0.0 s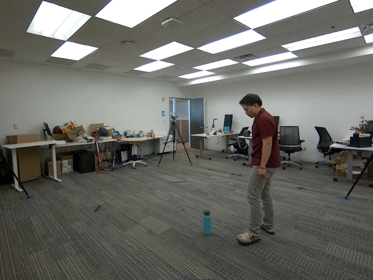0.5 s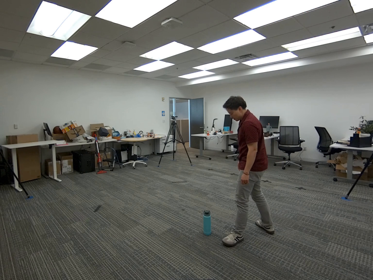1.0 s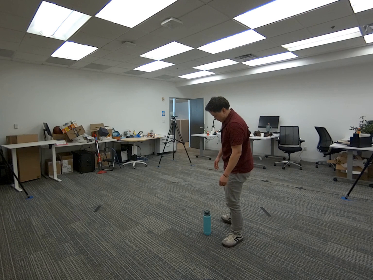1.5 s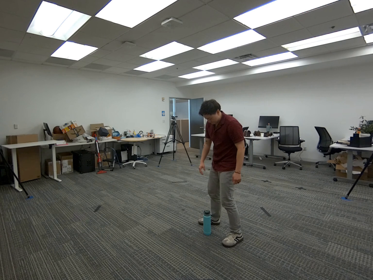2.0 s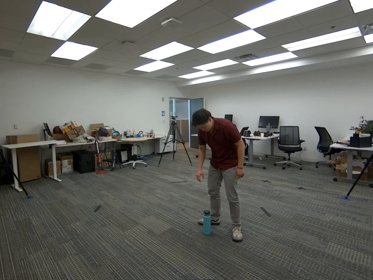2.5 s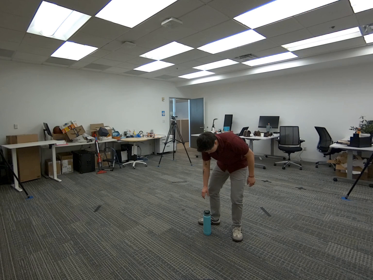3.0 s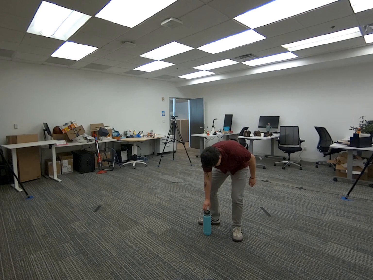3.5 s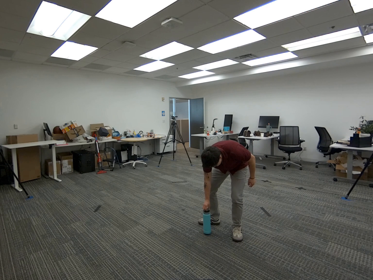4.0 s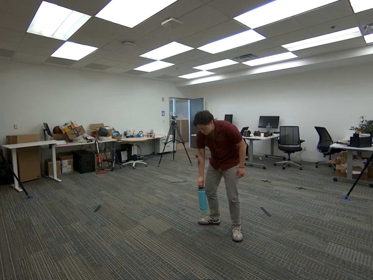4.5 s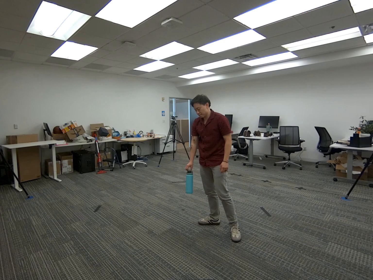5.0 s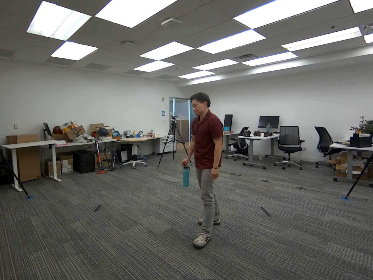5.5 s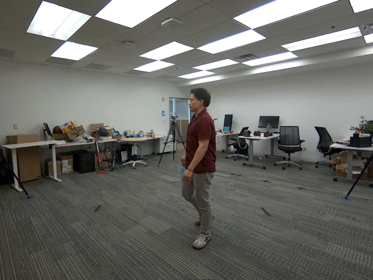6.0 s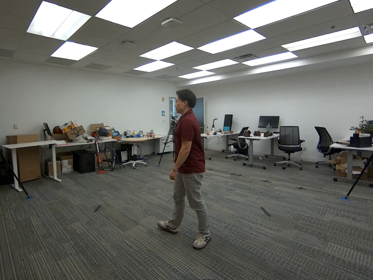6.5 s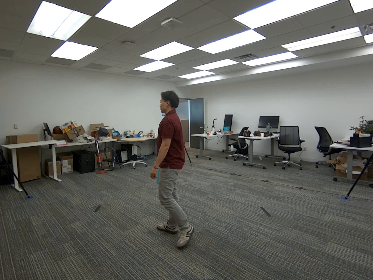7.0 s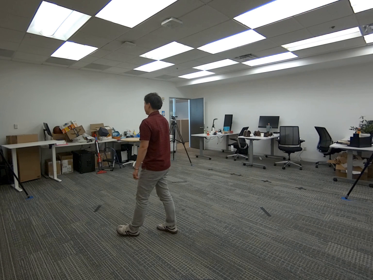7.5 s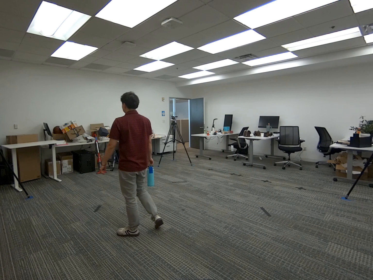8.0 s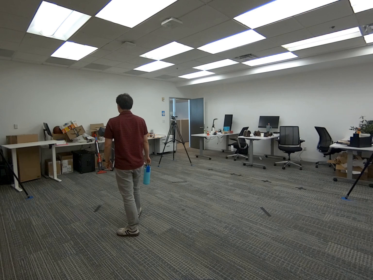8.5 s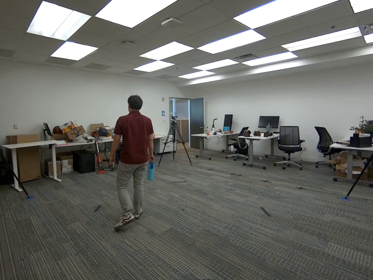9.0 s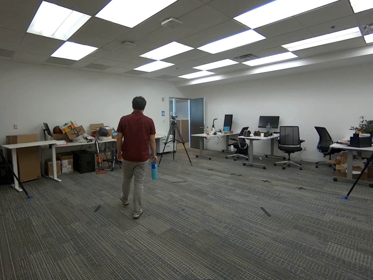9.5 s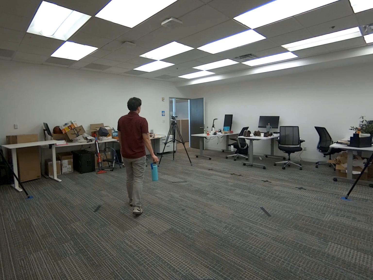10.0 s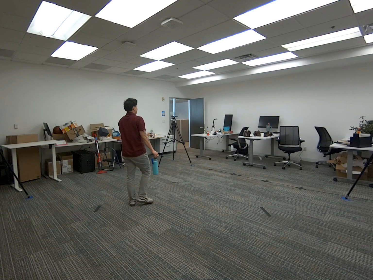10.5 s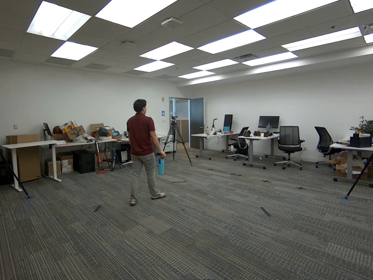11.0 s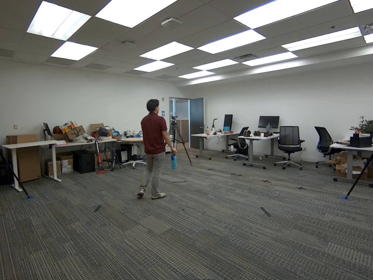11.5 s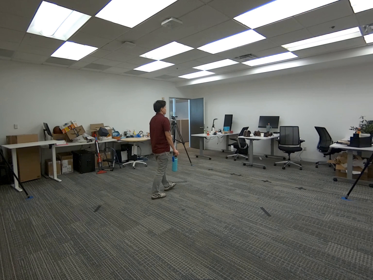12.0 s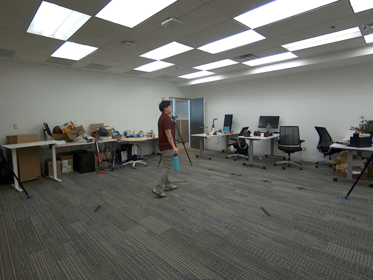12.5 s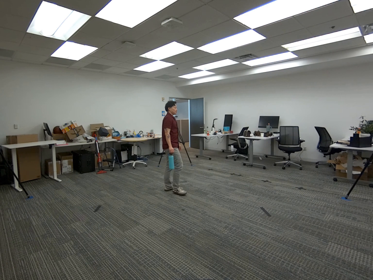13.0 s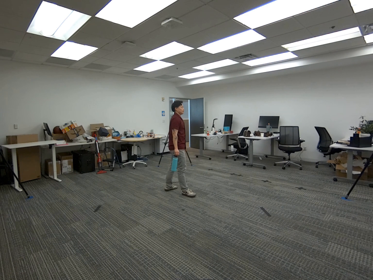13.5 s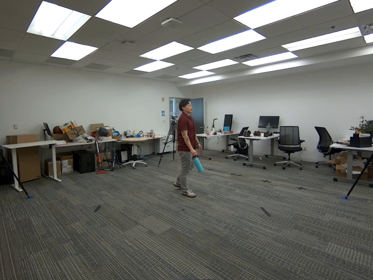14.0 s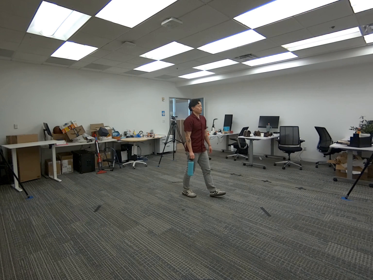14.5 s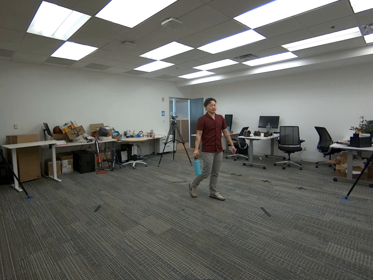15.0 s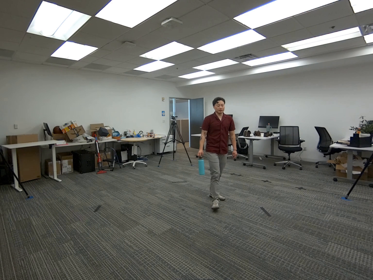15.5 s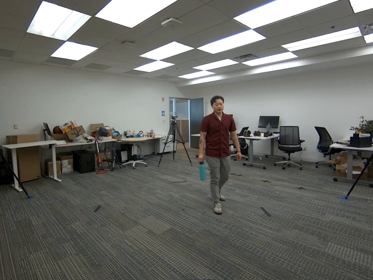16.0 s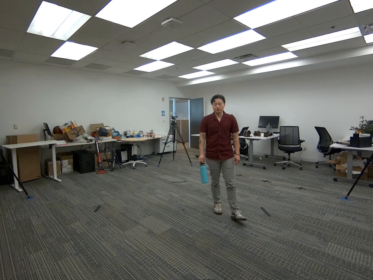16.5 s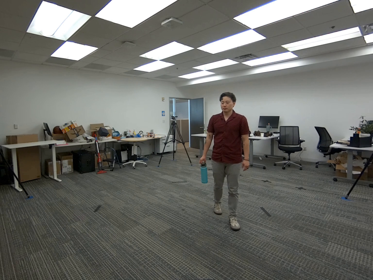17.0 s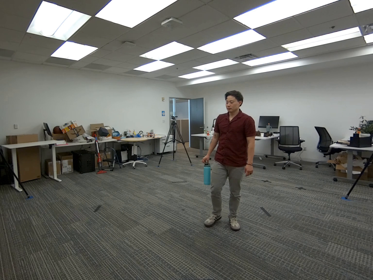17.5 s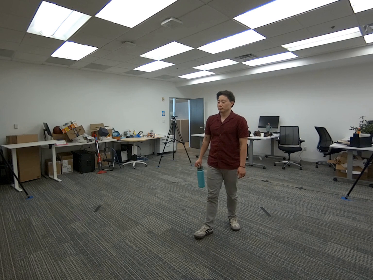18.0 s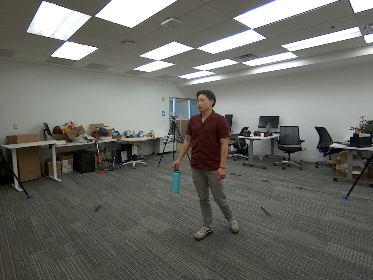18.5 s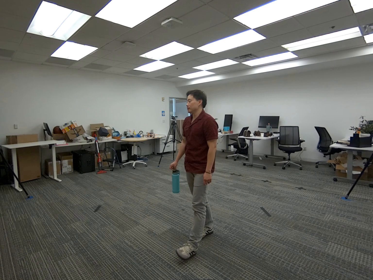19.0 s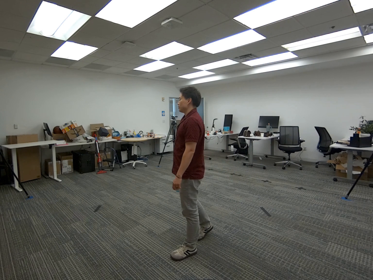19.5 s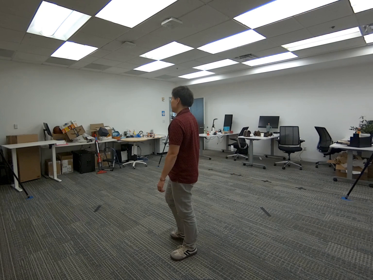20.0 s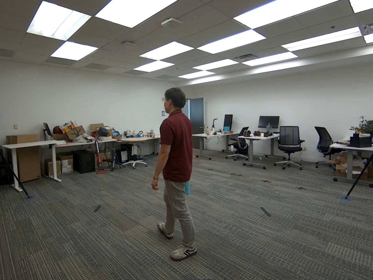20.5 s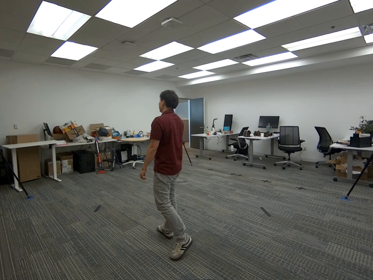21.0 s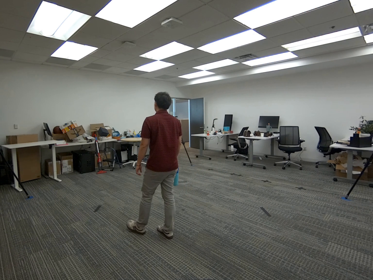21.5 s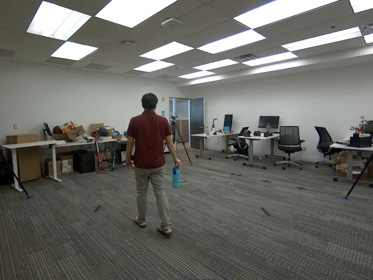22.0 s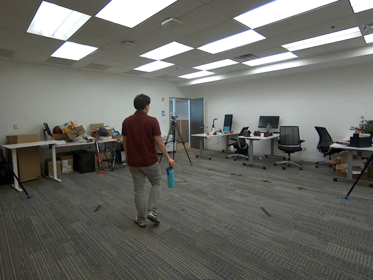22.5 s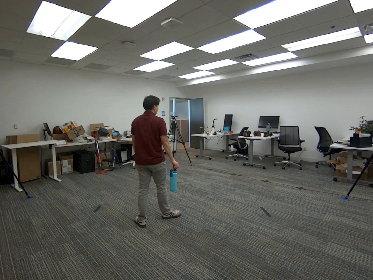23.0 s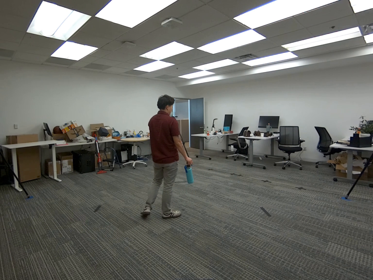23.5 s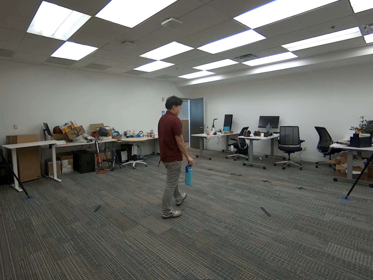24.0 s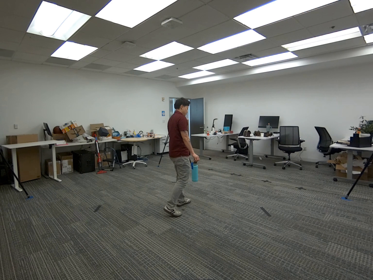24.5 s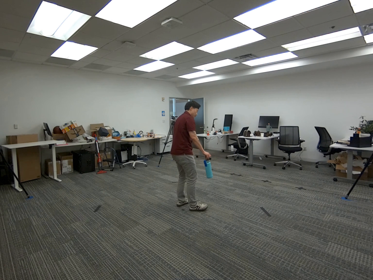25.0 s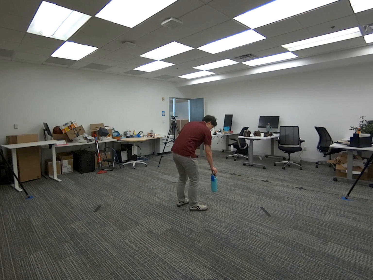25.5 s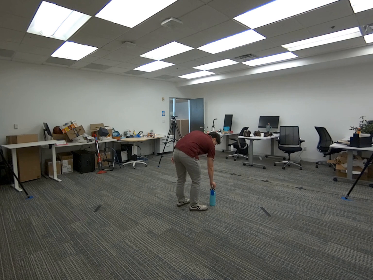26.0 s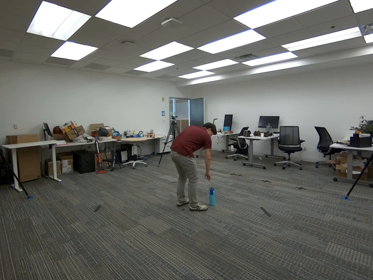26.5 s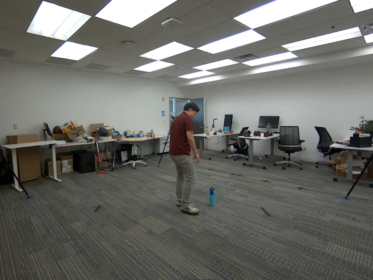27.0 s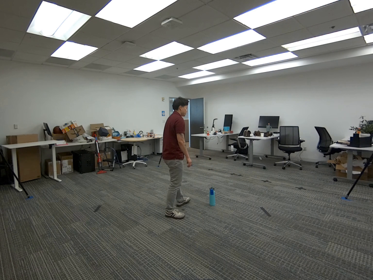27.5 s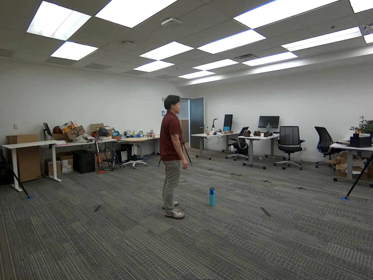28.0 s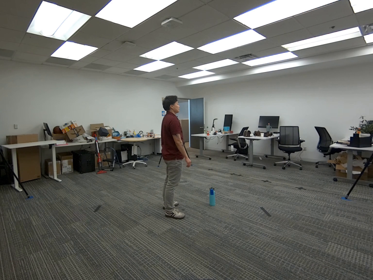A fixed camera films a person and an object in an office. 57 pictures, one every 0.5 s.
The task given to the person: Walk to the cyan water bottle on the ground. Pick it up with your right hand and hold it as you walk around. When finished, place the bottle back on the ground.
